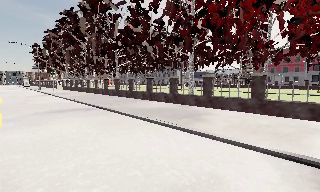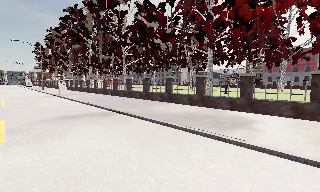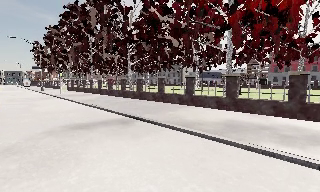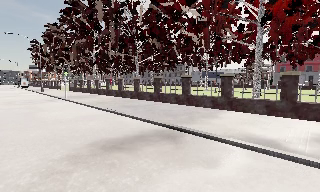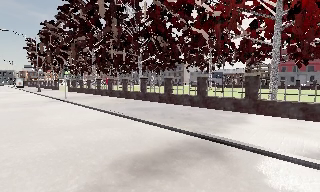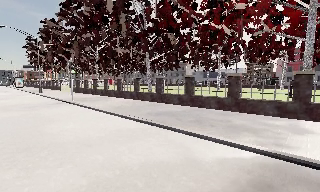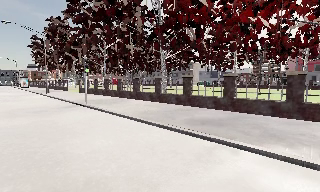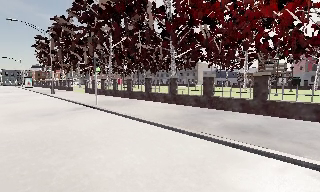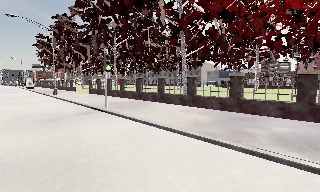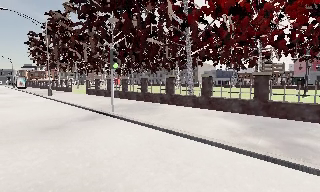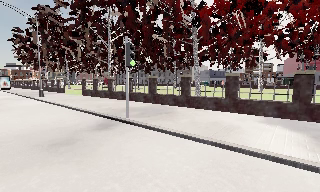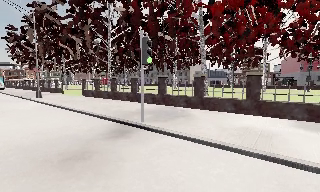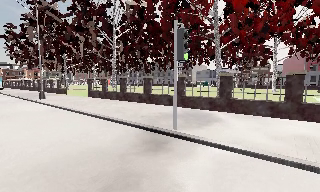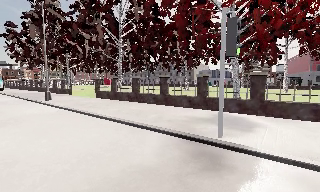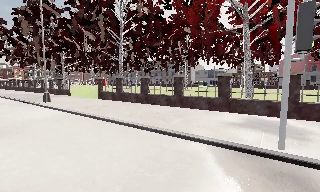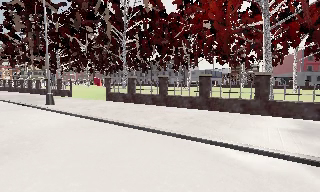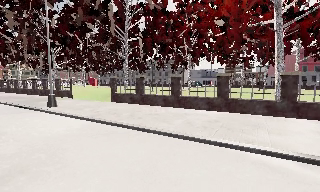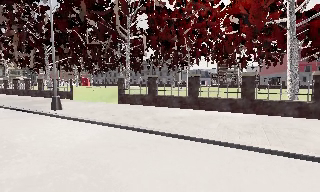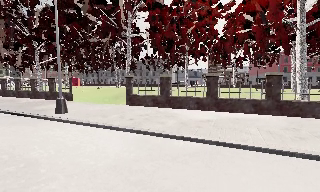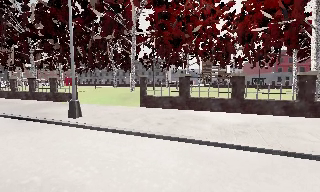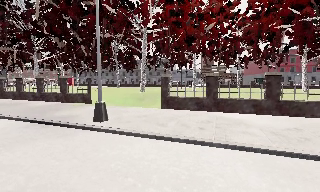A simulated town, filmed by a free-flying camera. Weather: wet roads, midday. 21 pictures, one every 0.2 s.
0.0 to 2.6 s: The camera travels to its left and forward, about 20 m, so close, fixed things drift to the right.
2.6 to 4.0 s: The camera pans to its right, which is clockwise from overhead, by about 15 degrees. It travels to its left and forward, about 10 m, so close, fixed things drift to the right.
The film runs backward here.
